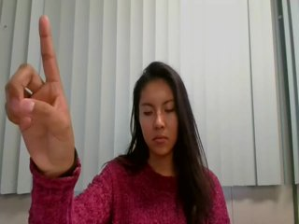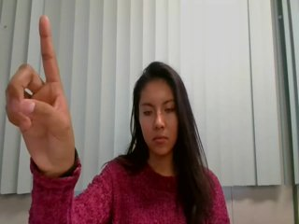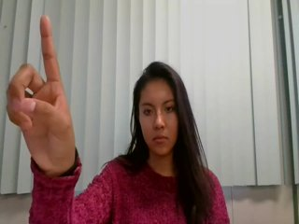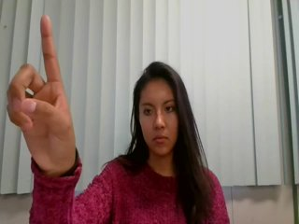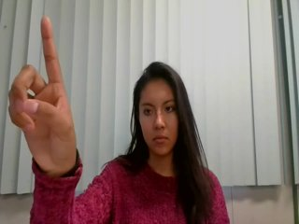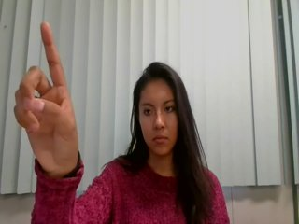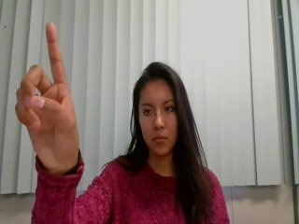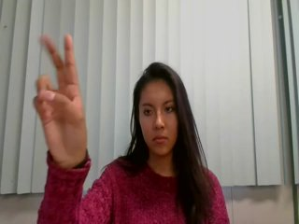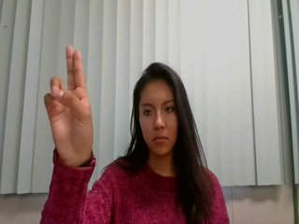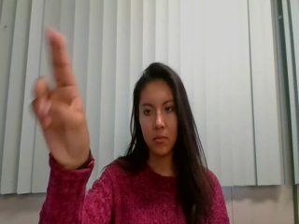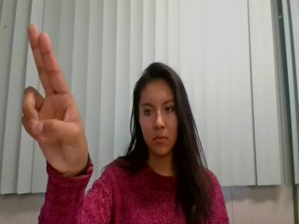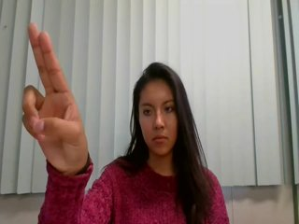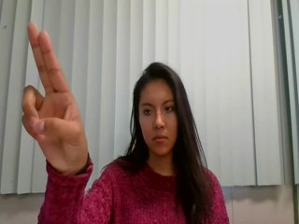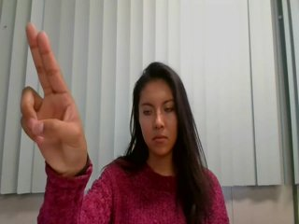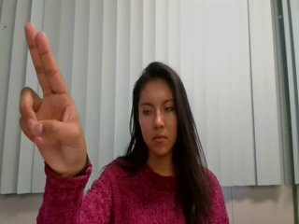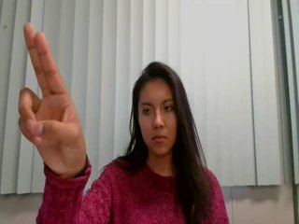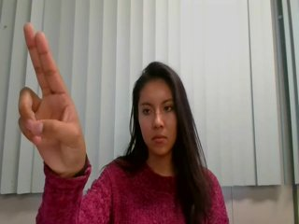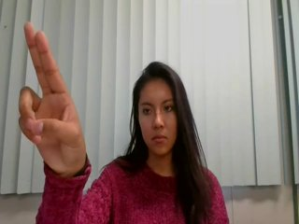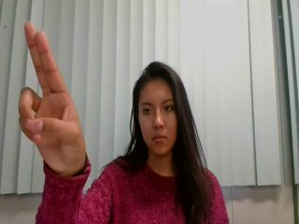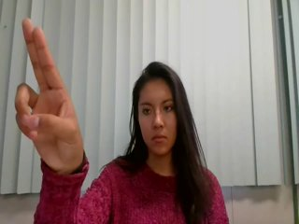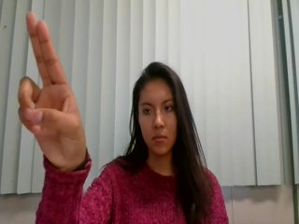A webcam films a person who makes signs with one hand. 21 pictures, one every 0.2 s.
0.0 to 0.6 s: Pointing with one finger.
0.7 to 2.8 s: Click with two fingers.
2.9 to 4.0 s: Pointing with two fingers.
